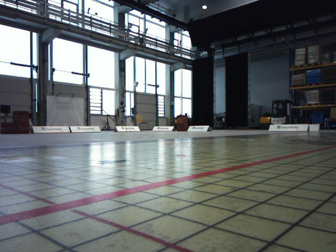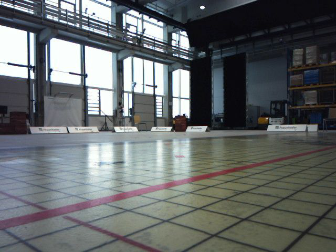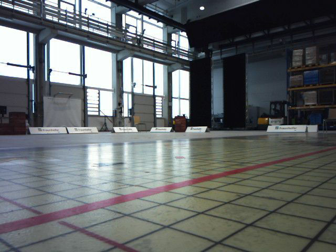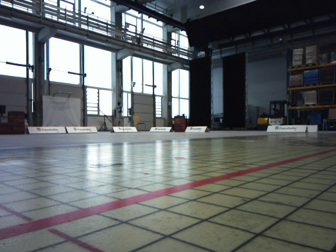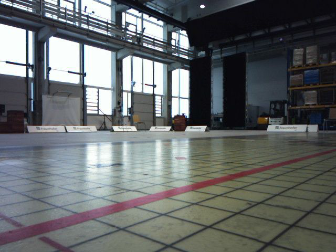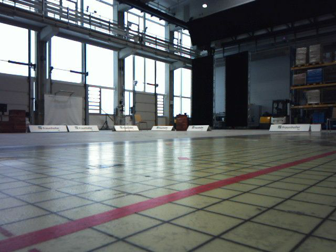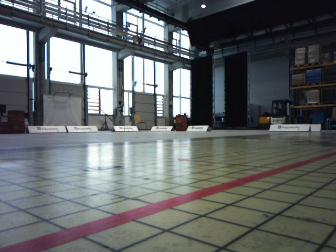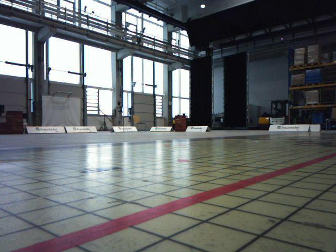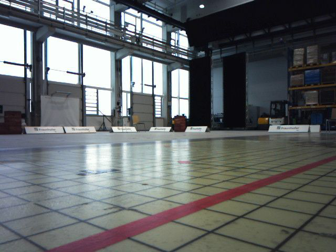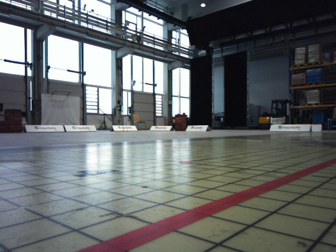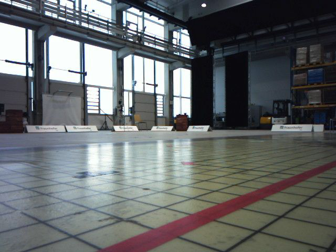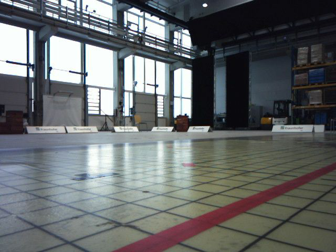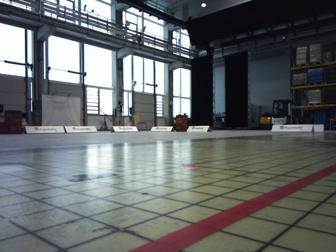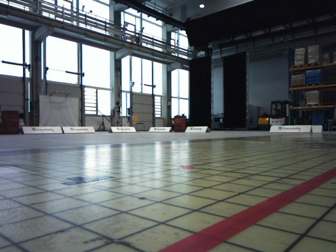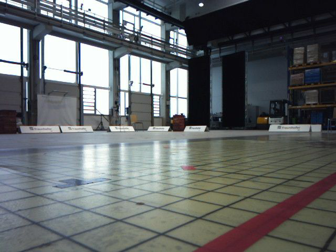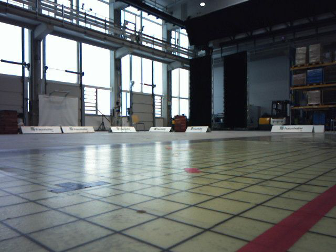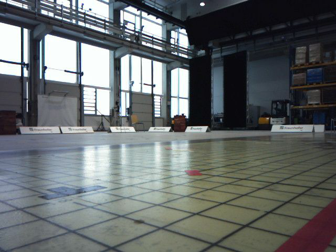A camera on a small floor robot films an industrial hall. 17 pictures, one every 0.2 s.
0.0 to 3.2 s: The camera travels forward, about 0.6 m, so what stands in front looms larger.
The film runs forward here.
